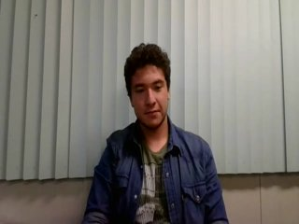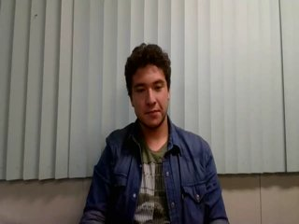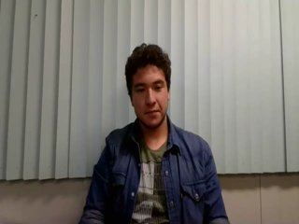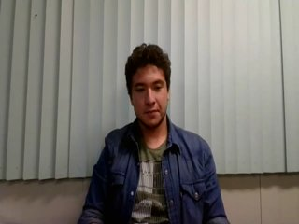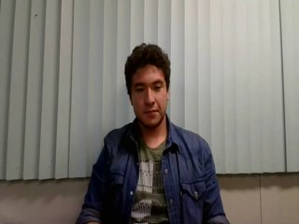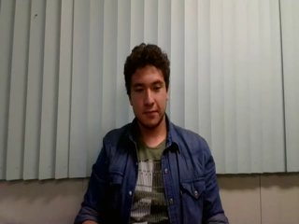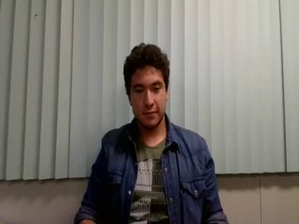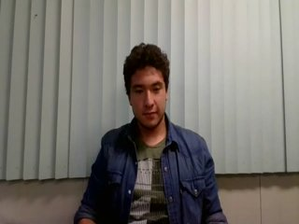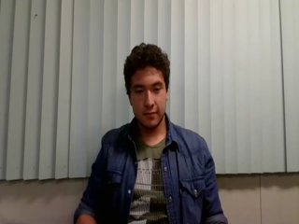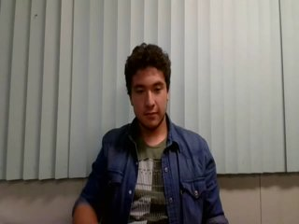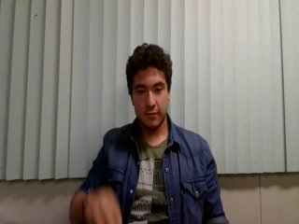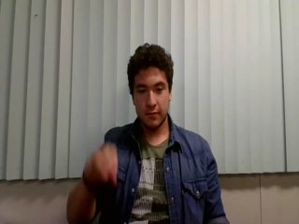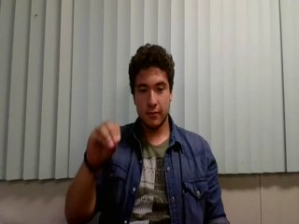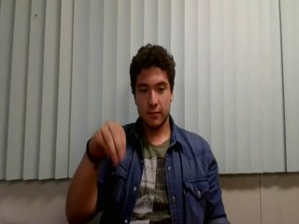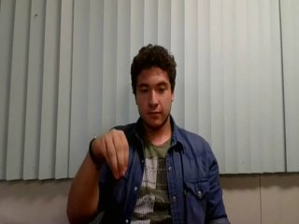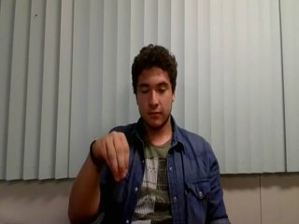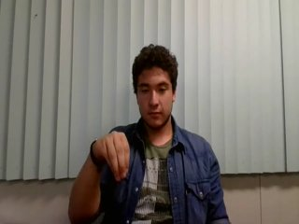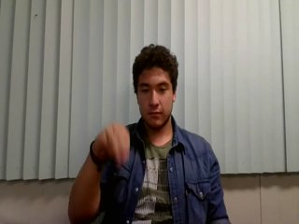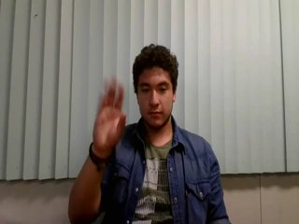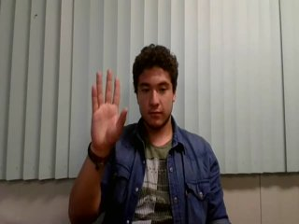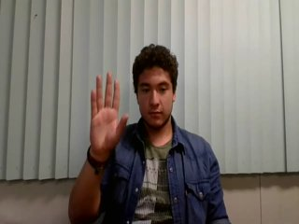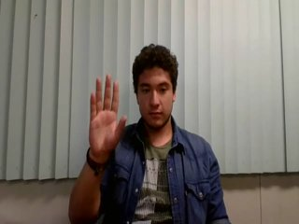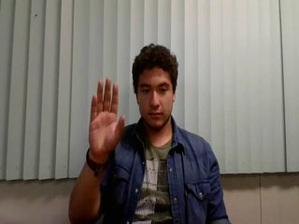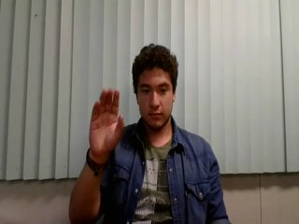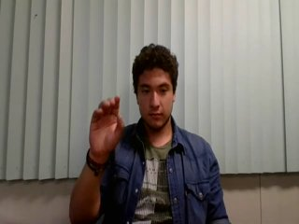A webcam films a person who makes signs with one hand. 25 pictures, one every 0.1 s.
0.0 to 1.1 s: Non-gesture.
1.2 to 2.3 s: On the screen the hand sweeps upward. The name of the sign: Throw up.
